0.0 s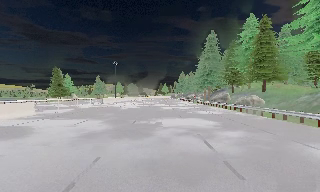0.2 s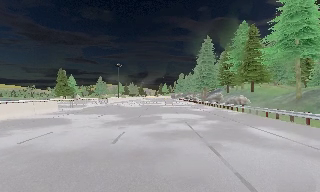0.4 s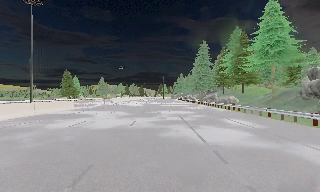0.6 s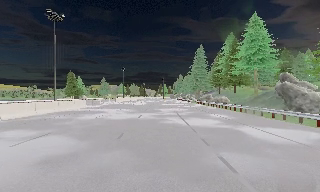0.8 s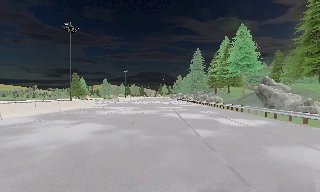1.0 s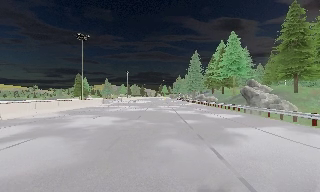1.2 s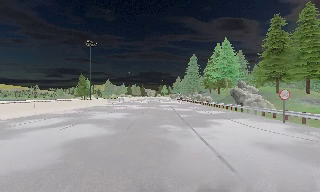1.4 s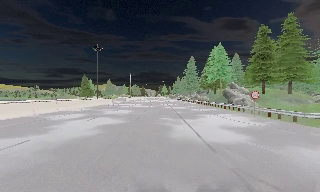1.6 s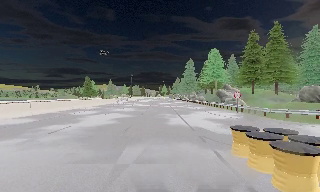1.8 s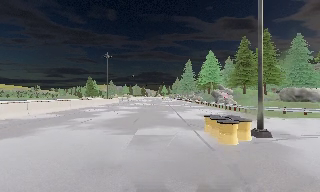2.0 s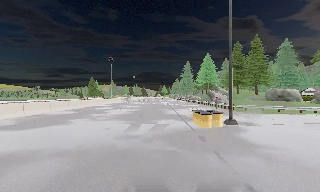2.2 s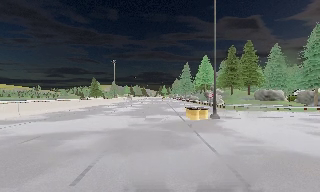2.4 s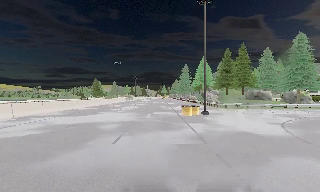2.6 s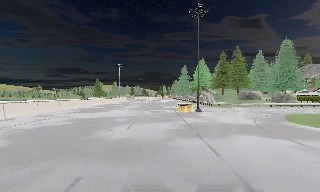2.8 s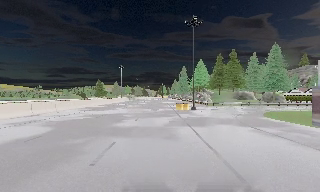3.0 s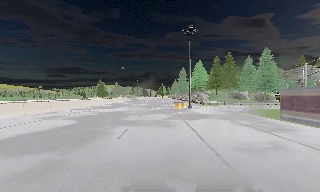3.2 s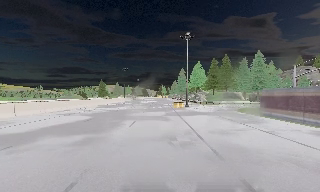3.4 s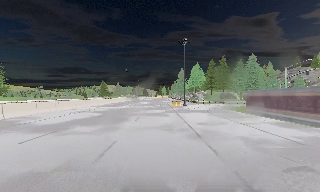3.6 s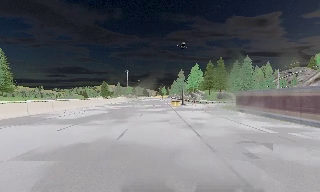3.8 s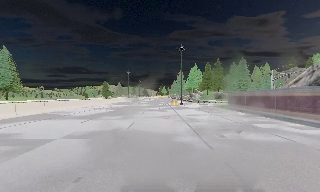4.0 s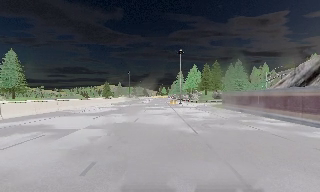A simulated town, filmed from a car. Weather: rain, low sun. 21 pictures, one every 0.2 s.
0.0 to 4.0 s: The camera travels backward, about 60 m, so what stands in front gets smaller.
The film runs backward here.
